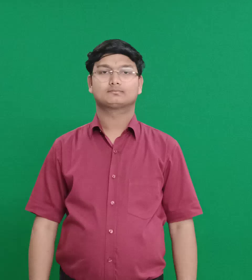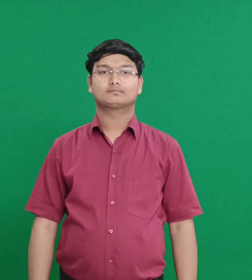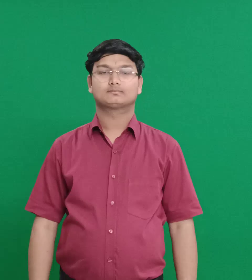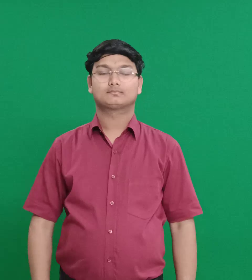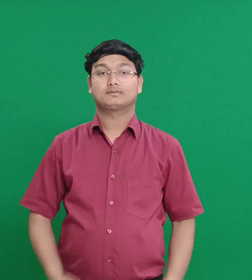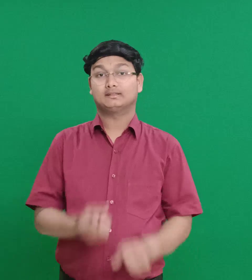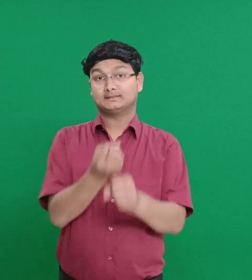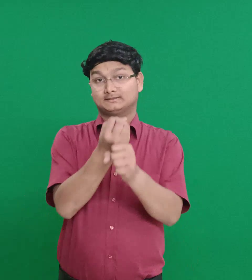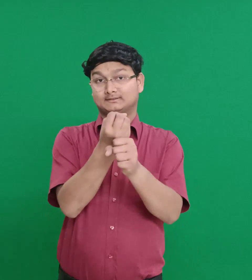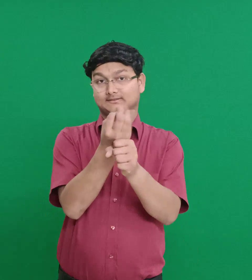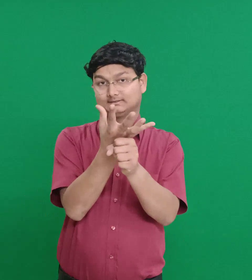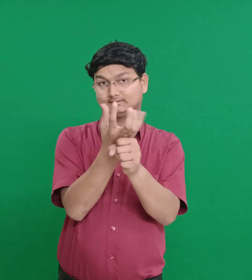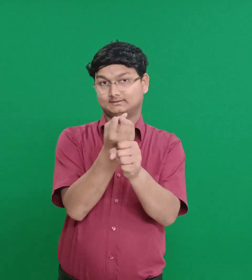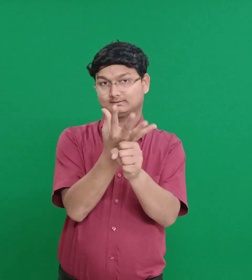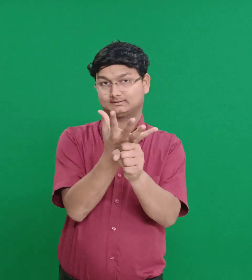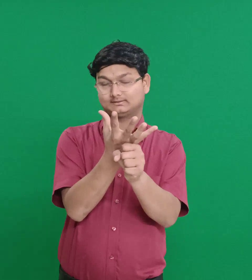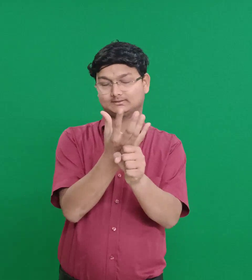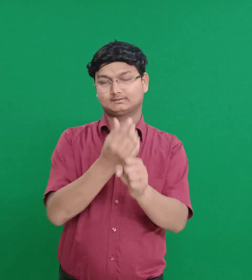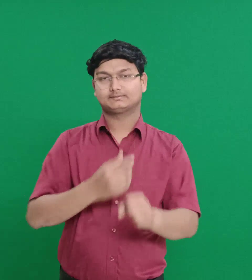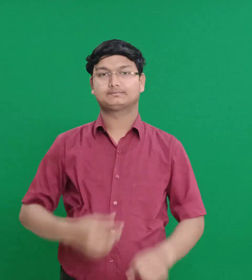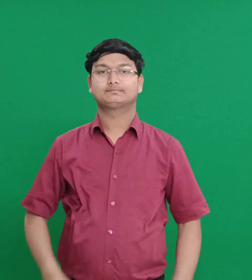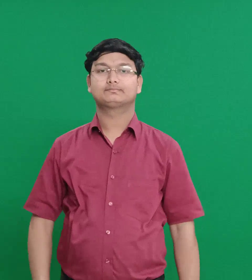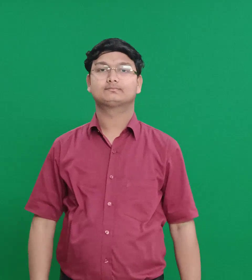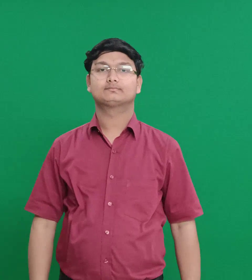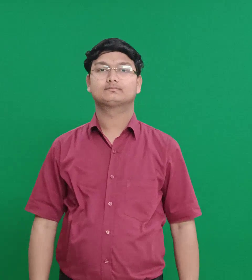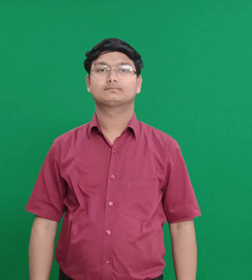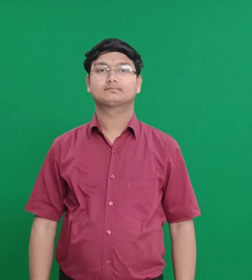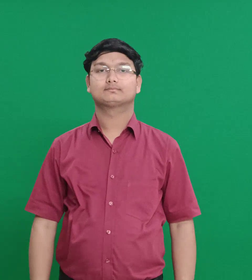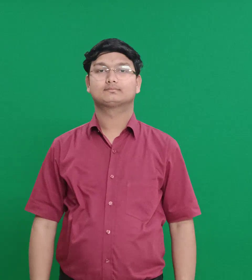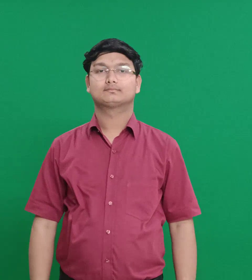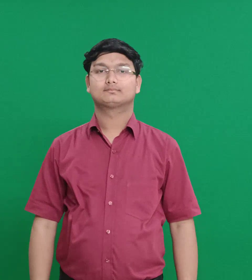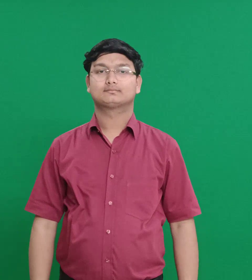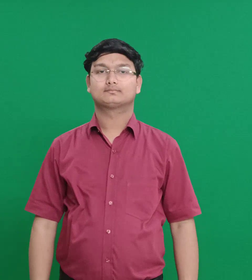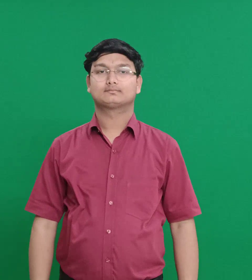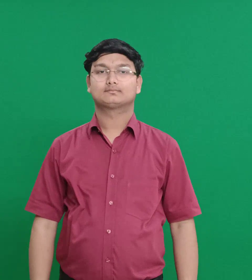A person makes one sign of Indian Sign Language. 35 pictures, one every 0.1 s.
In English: paran
